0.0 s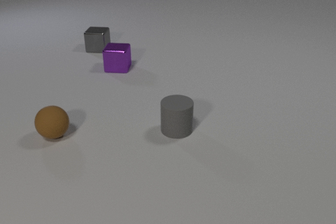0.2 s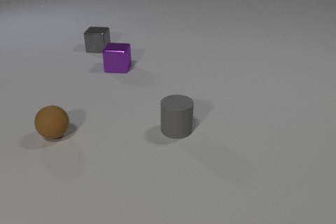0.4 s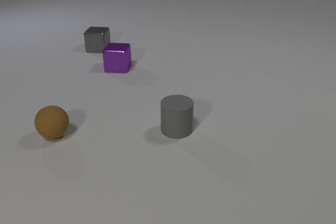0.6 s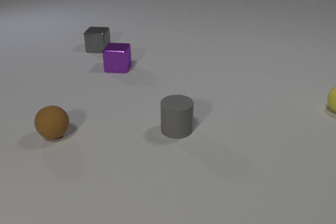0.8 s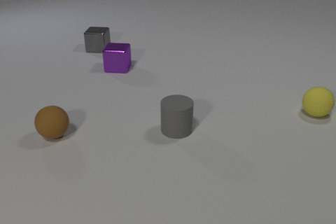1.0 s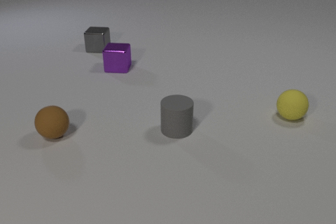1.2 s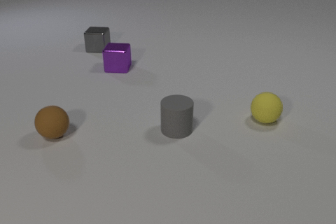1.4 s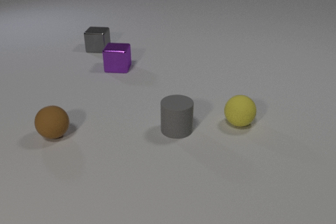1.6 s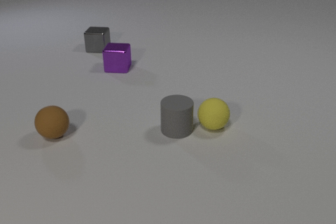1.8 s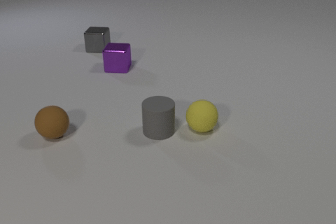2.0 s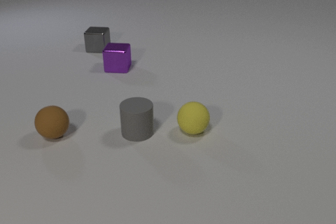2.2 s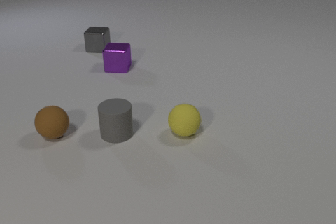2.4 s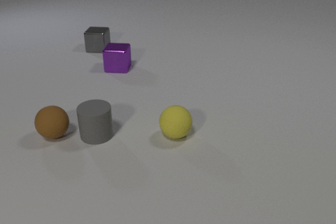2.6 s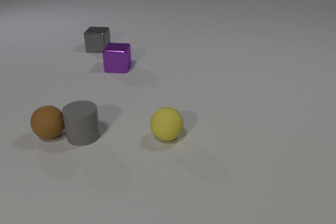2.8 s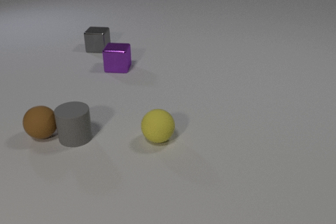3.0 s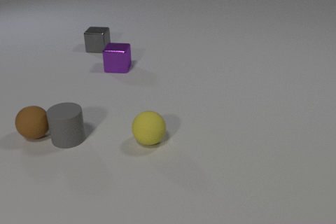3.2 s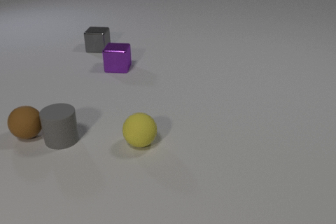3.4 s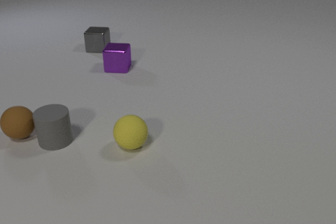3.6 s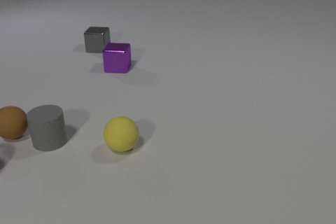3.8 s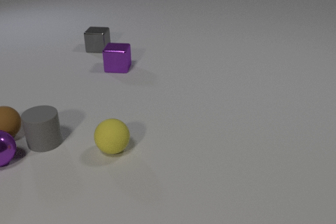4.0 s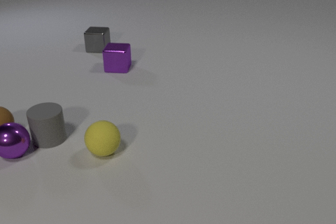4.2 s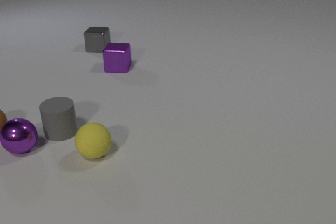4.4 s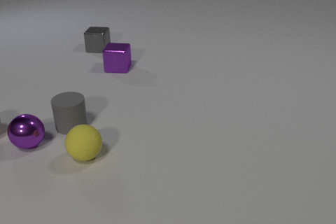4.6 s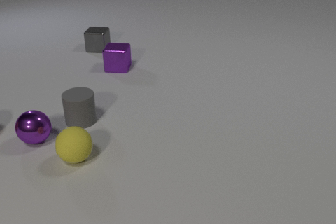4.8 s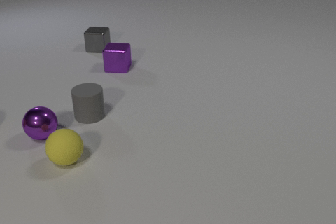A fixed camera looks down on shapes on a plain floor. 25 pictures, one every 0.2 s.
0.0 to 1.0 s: The yellow rubber sphere comes in at the right edge, rolls to the left and toward the camera.
1.0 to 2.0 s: The yellow rubber sphere rolls to the left and toward the camera. The gray rubber cylinder slides to the left. The yellow rubber sphere and the gray rubber cylinder collide.
2.0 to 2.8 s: The yellow rubber sphere rolls to the left and toward the camera. The gray rubber cylinder slides to the left. The brown rubber sphere rolls to the left. The gray rubber cylinder and the brown rubber sphere collide.
2.8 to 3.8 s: The yellow rubber sphere rolls to the left. The gray rubber cylinder slides to the left. The brown rubber sphere rolls to the left. The purple metal sphere comes in at the left edge, rolls to the right.
3.8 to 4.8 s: The yellow rubber sphere rolls to the left. The gray rubber cylinder slides to the right and away from the camera. The brown rubber sphere rolls to the left and away from the camera, leaves at the left edge. The purple metal sphere rolls to the right and away from the camera. The gray rubber cylinder and the purple metal sphere collide.
What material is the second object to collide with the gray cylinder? rubber.
How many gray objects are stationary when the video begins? 2.
What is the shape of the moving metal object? sphere.
